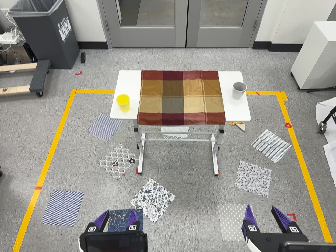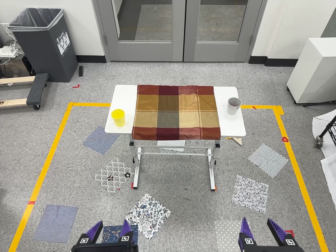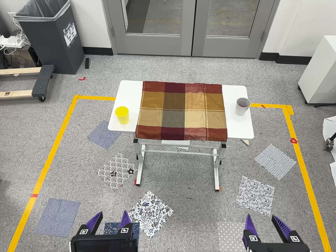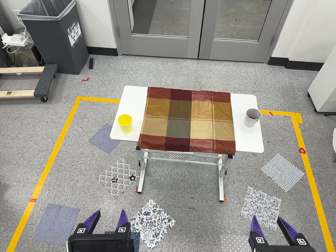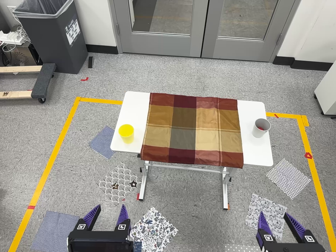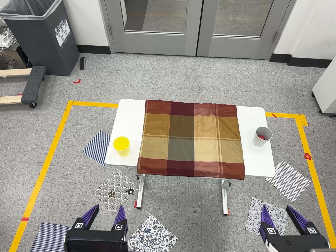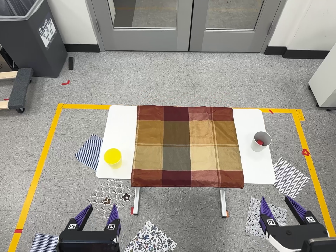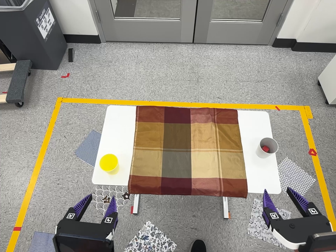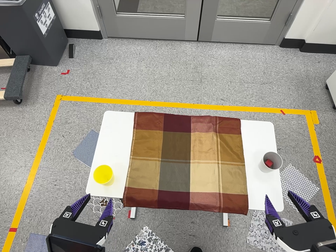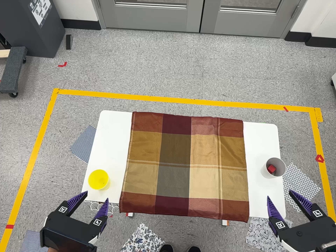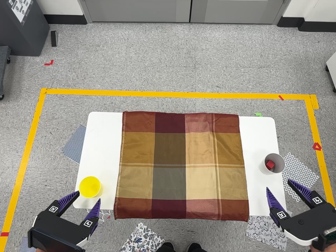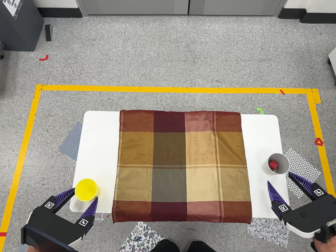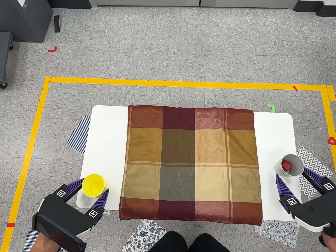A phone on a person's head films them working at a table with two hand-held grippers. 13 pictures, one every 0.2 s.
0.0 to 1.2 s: The camera travels toward the top of its view and forward, about 50 cm, so close, fixed things drift downward.
1.2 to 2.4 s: The camera travels forward and toward the top of its view, about 38 cm, so what stands in front looms larger. Its aim tips toward the bottom of its view by about 10 degrees.
The film runs forward here.
